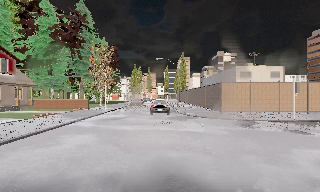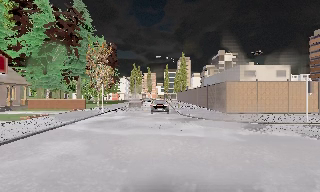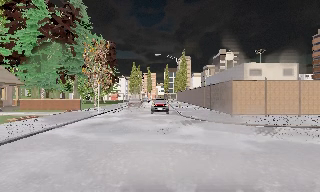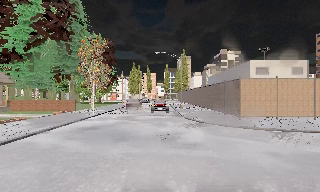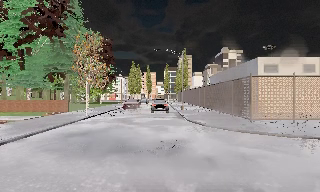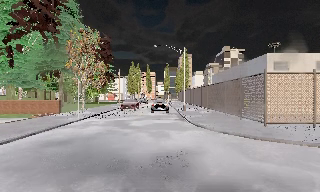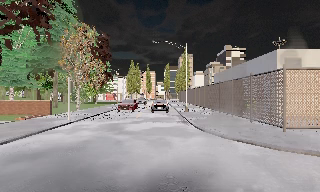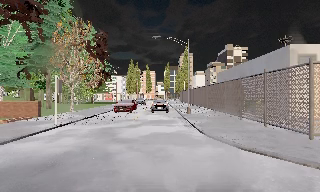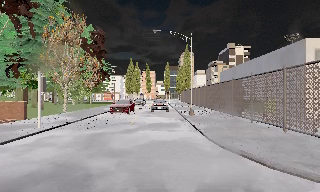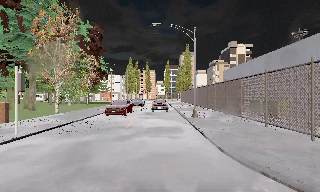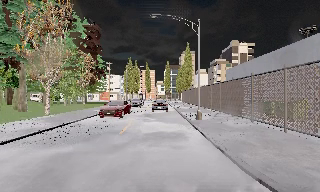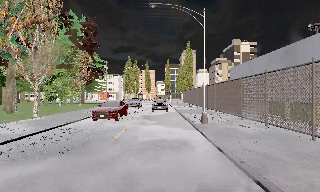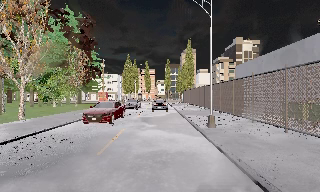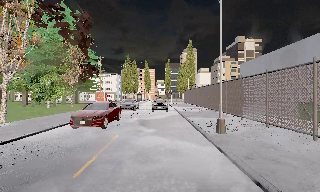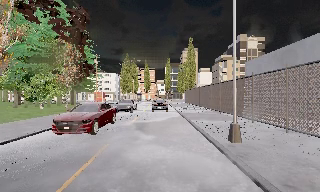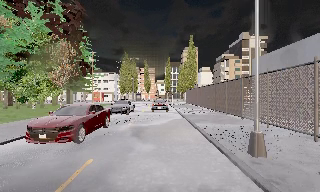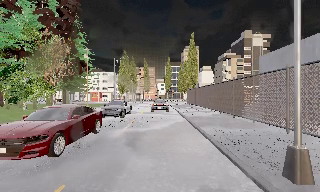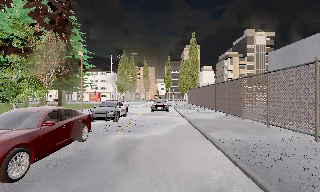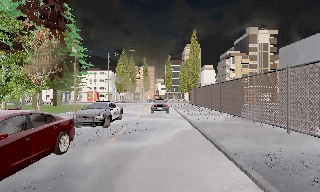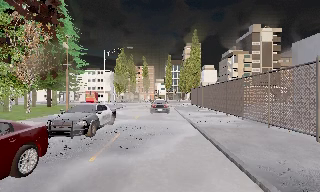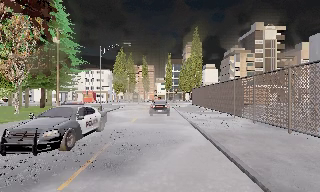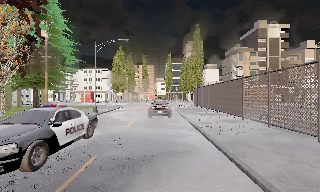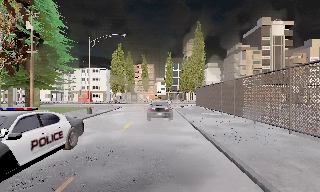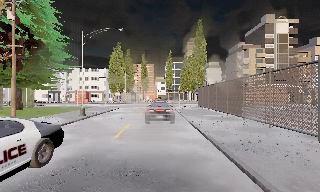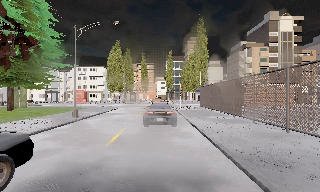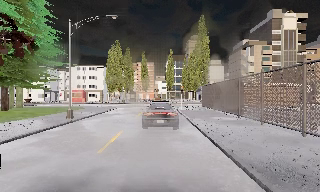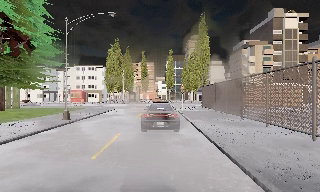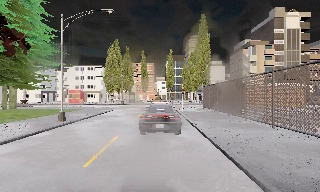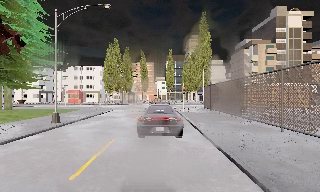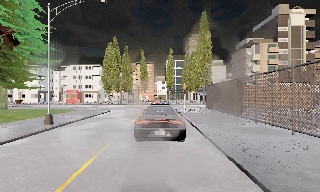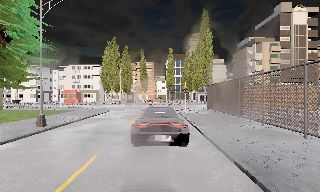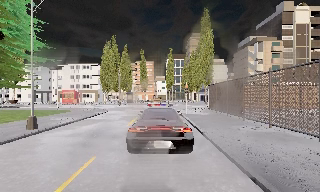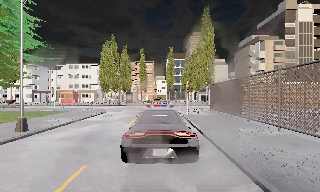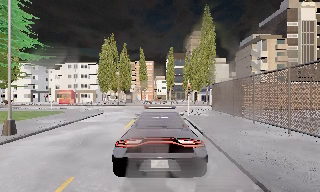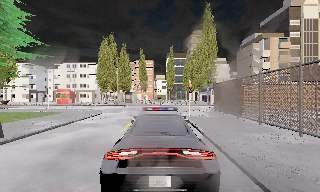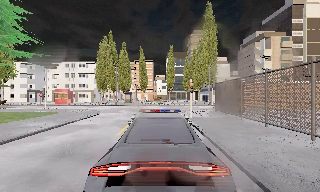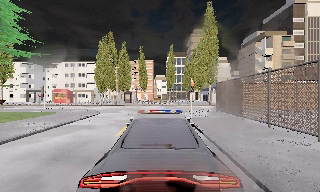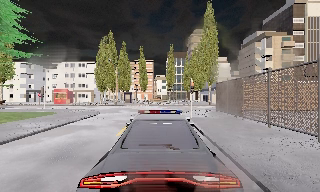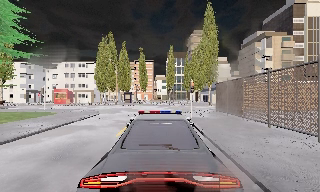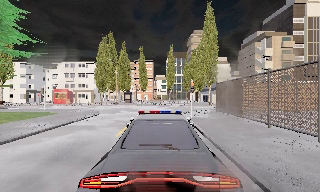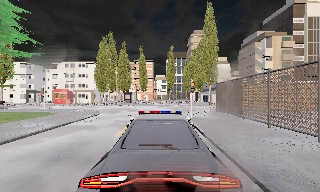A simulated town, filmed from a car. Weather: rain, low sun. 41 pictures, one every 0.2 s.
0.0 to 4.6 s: The camera travels forward, about 30 m, so what stands in front looms larger.
4.6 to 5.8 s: The camera travels forward, about 4.5 m, so what stands in front looms larger. It loses speed.
5.8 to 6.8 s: The camera travels forward, about 3 m, so what stands in front looms larger.
6.8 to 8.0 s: The camera travels forward, about 1 m, so what stands in front looms larger. It loses speed.
The film runs forward here.
